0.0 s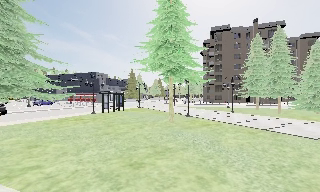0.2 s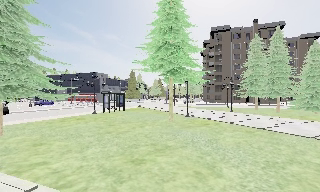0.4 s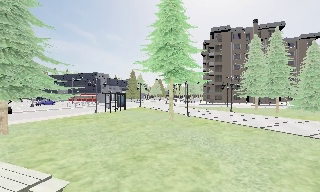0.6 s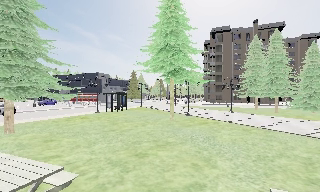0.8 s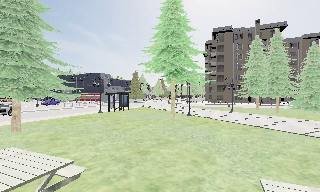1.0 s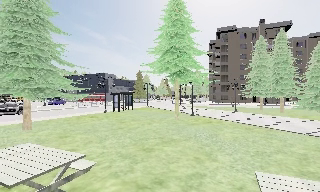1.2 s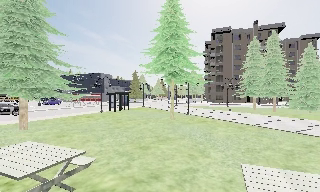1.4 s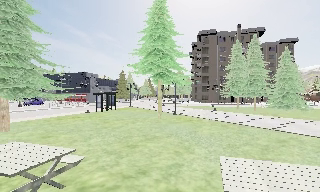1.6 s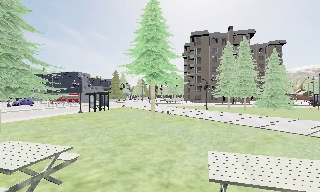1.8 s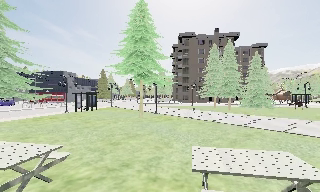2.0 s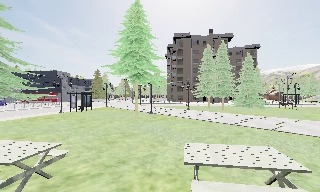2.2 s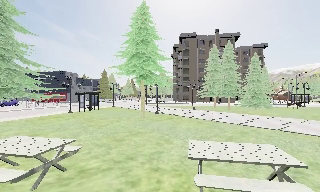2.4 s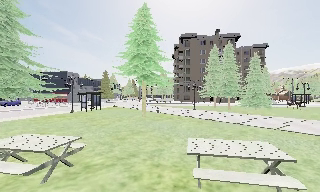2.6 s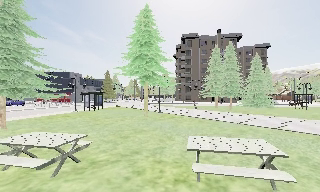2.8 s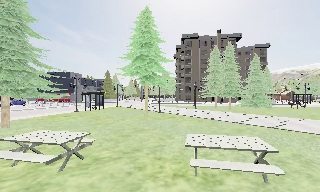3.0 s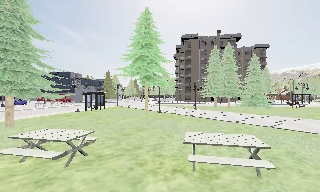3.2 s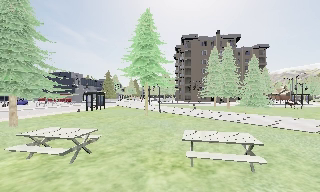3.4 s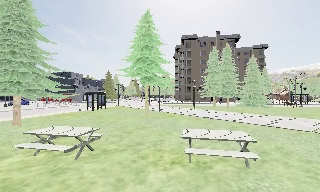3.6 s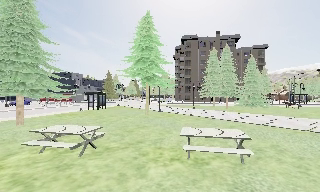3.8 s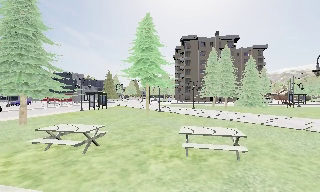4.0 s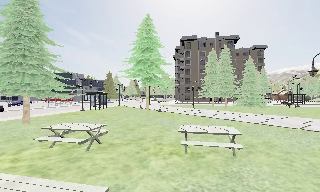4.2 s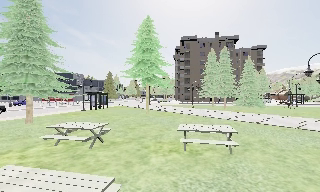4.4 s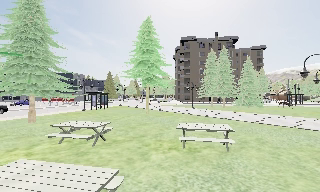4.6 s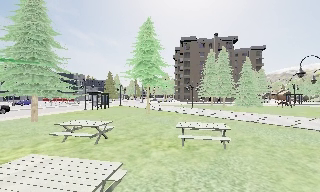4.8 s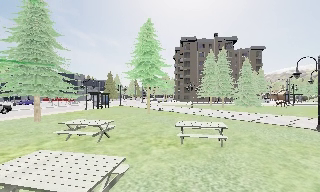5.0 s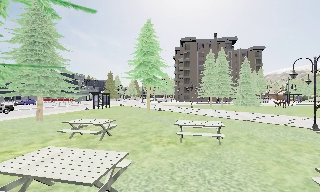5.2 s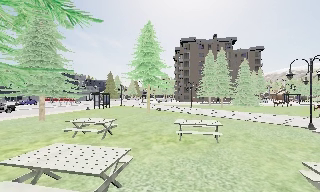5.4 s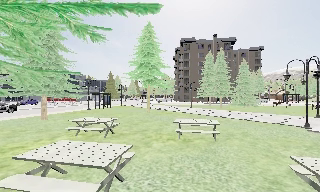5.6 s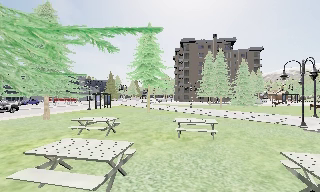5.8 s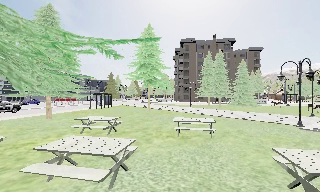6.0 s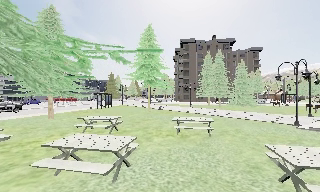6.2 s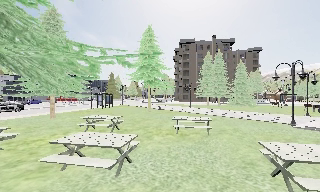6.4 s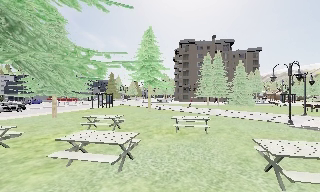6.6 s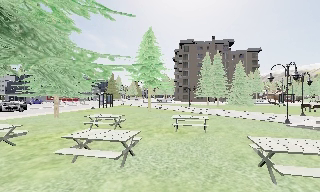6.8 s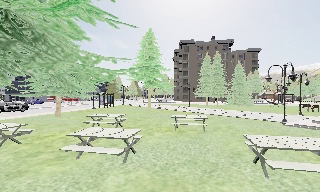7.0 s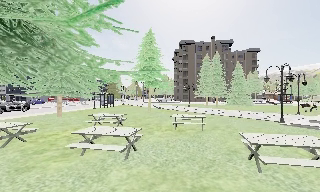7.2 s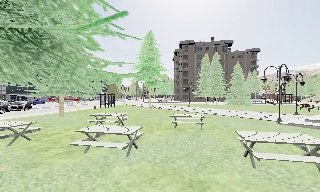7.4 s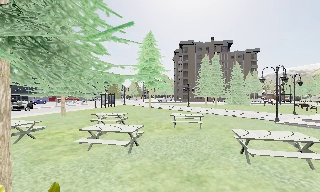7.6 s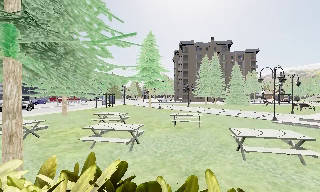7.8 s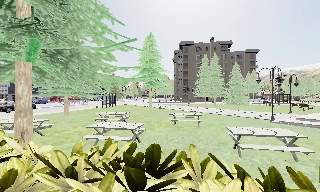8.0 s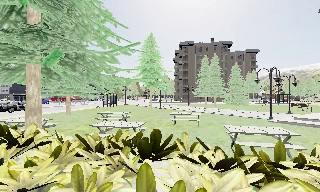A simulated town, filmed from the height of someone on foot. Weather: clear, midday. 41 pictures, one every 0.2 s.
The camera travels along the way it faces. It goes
backward.
0.0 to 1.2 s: The camera travels backward, about 1.5 m, so what stands in front gets smaller.
1.2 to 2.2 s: The scene slides to the left, as the camera pans about 10 degrees to its right. It travels backward, about 1.5 m, so what stands in front gets smaller.
2.2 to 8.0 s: The camera travels backward, about 8 m, so what stands in front gets smaller.
The film runs backward here.
